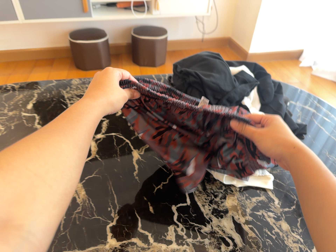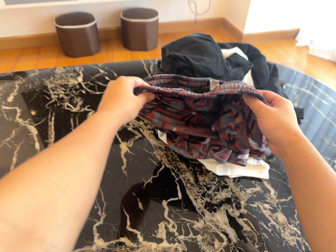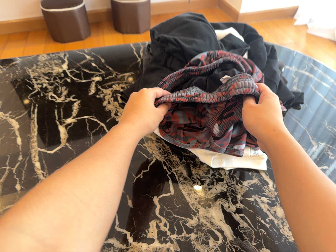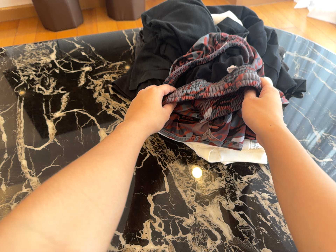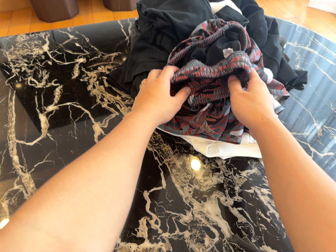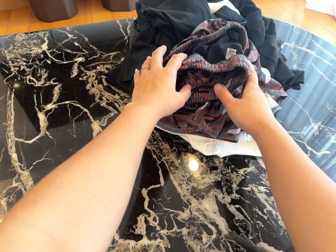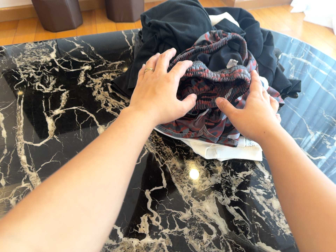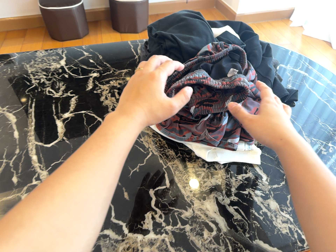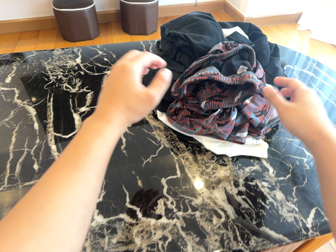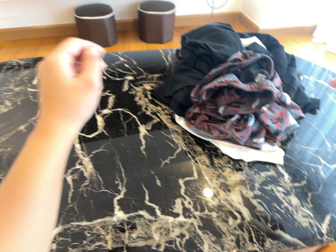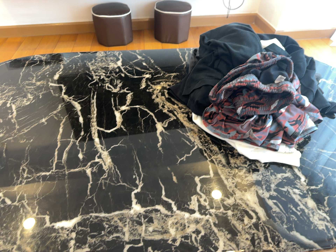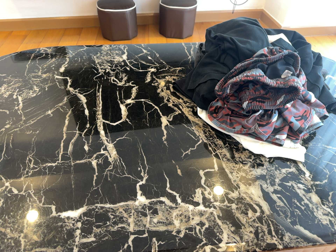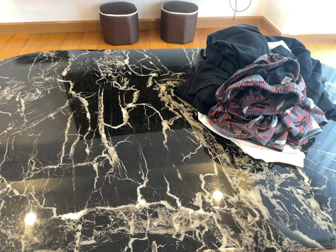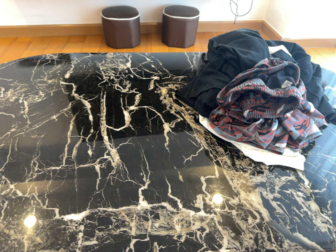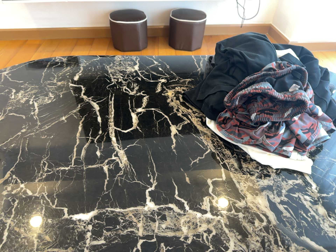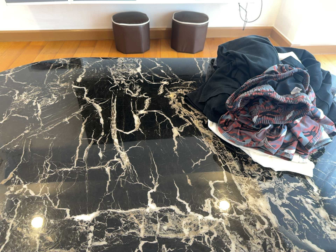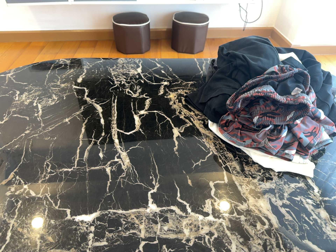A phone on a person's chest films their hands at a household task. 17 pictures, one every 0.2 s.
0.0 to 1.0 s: The camera travels forward, about 12 cm, so what stands in front looms larger. Its aim tips toward the bottom of its view by about 10 degrees, and the scene shifts upward.
1.0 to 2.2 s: The camera travels backward, to its left and toward the bottom of its view, about 14 cm, so what stands in front gets smaller.
2.2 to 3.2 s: The camera shifts only a little, or ends up much as it began.
The film runs backward here.
